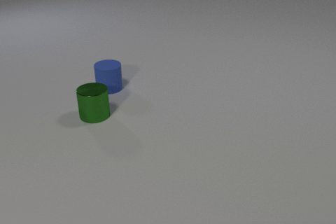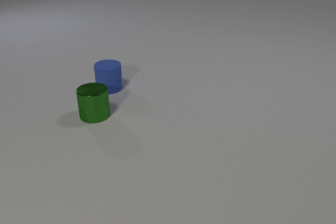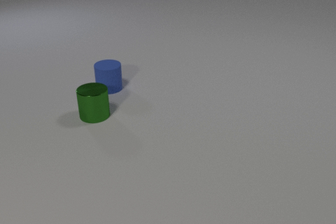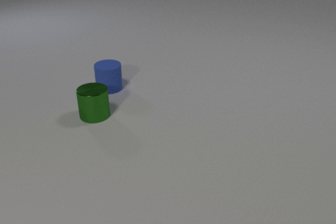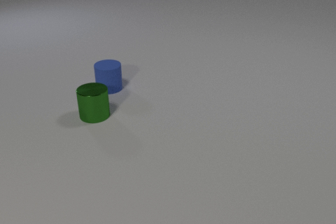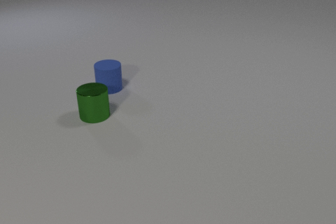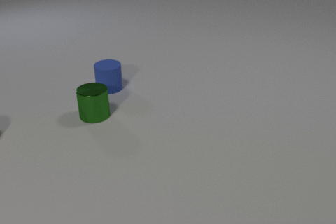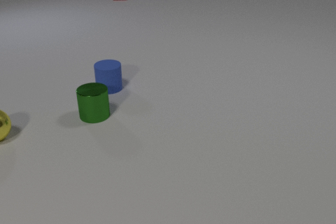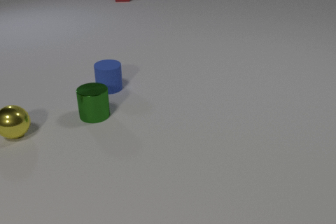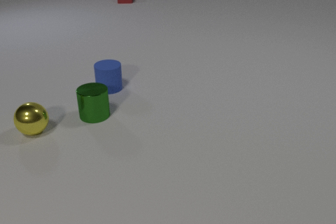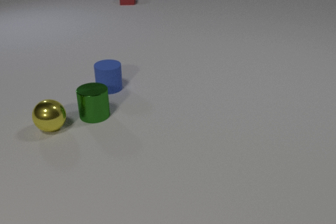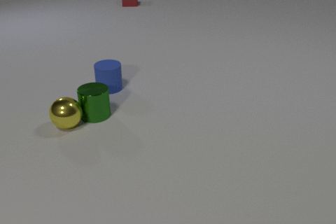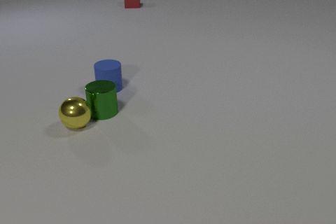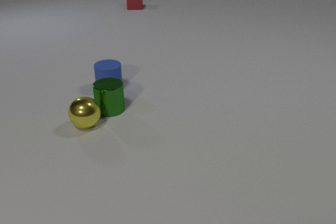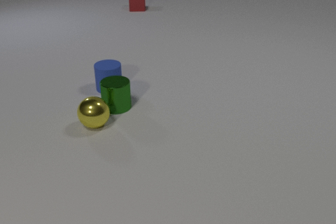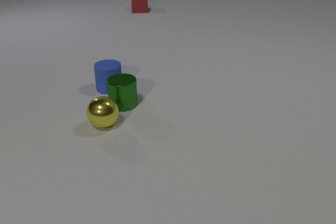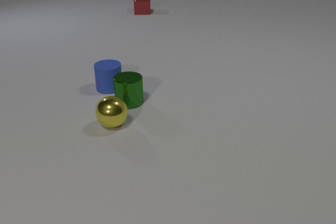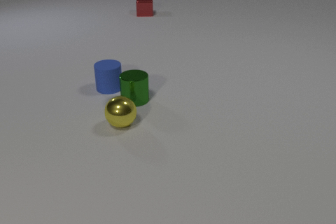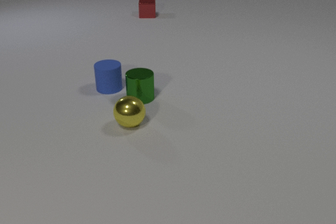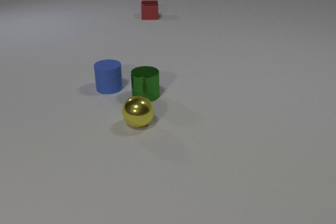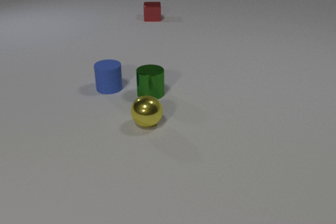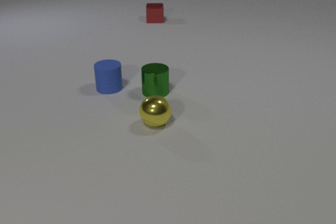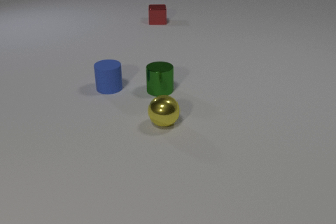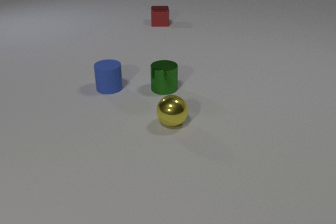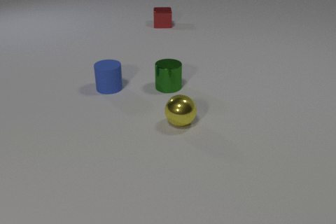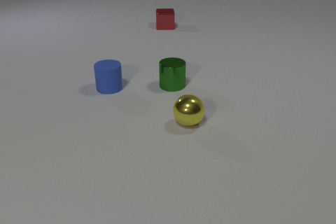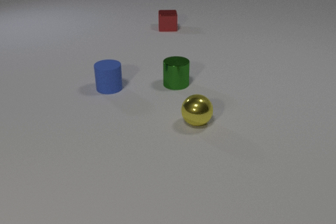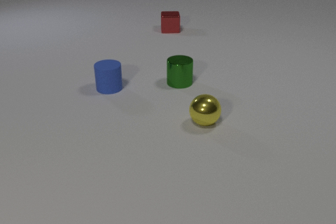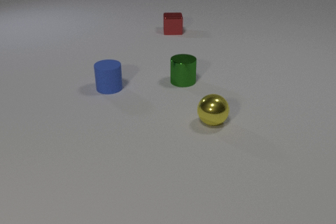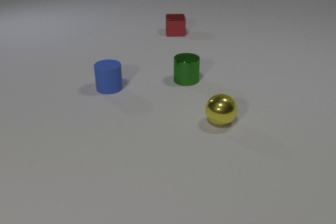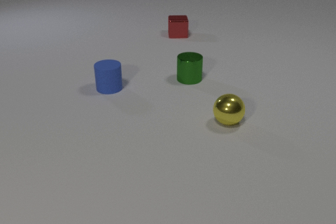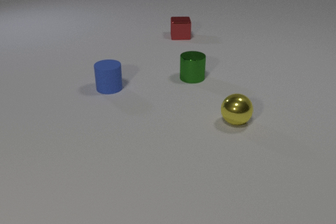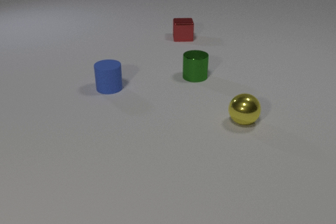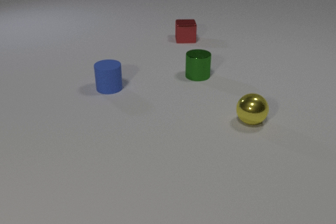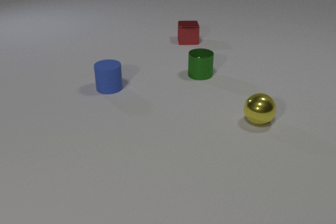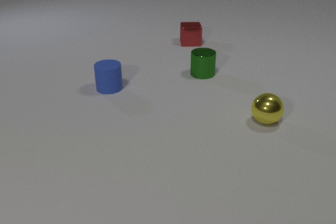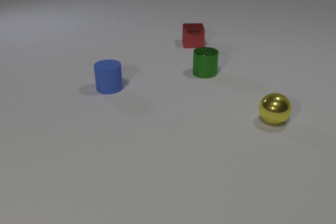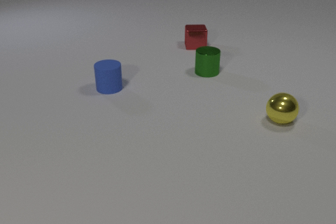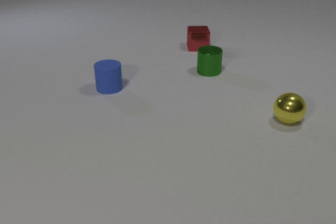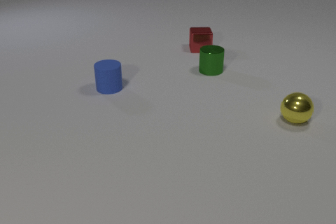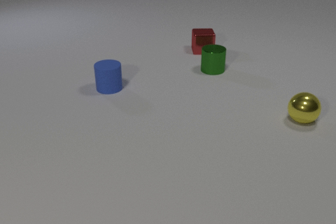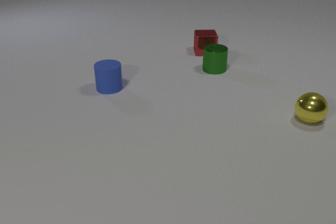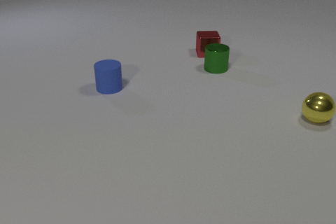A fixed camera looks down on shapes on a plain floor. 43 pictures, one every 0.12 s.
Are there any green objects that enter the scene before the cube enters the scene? no.
How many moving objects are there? 3.
What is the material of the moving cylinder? metal.
0.00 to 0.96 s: The yellow metal sphere comes in at the left edge, rolls to the right. The red metal cube comes in at the top edge, slides toward the camera.
0.96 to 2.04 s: The yellow metal sphere rolls to the right. The green metal cylinder slides to the right and away from the camera. The red metal cube slides toward the camera. The yellow metal sphere and the green metal cylinder collide.
2.04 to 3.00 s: The yellow metal sphere rolls to the right. The green metal cylinder slides to the right and away from the camera. The red metal cube slides toward the camera and to the right.
3.00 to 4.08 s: The yellow metal sphere rolls to the right. The green metal cylinder slides to the right and away from the camera. The red metal cube slides toward the camera and to the right.
4.08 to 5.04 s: The yellow metal sphere rolls to the right. The green metal cylinder slides away from the camera and to the right. The red metal cube slides toward the camera and to the right.
